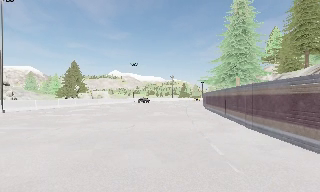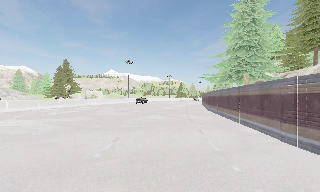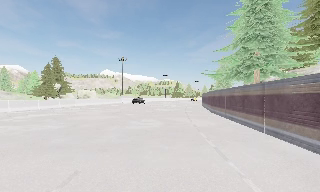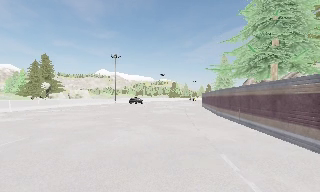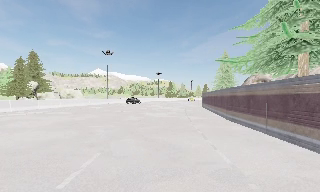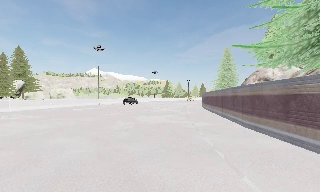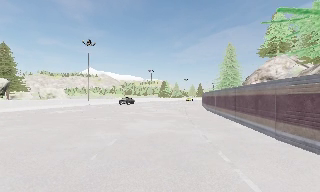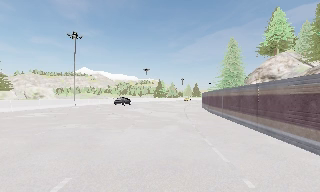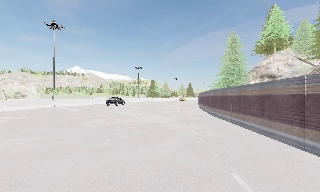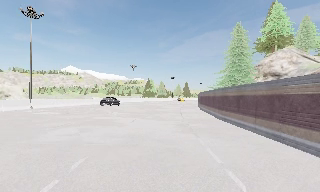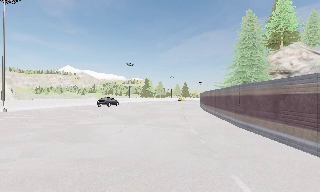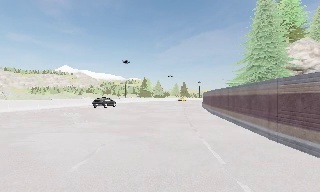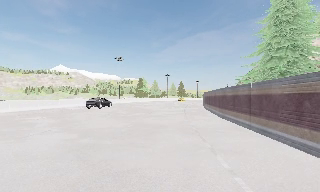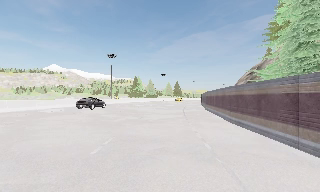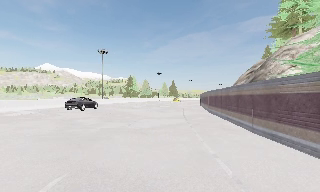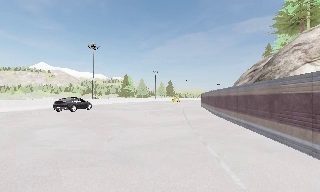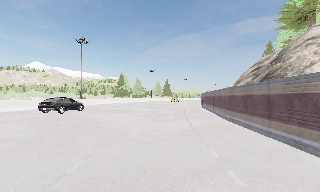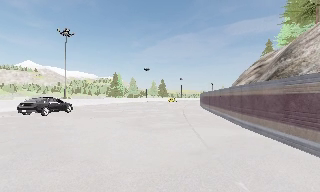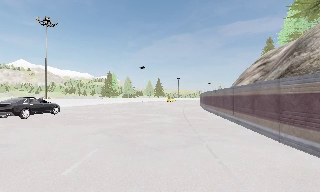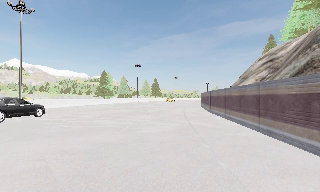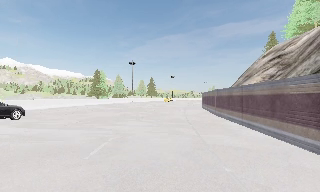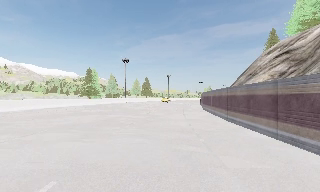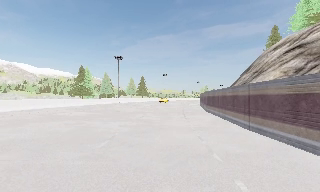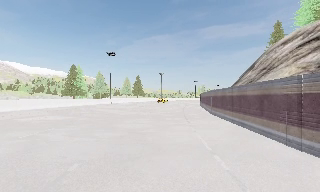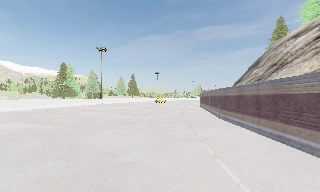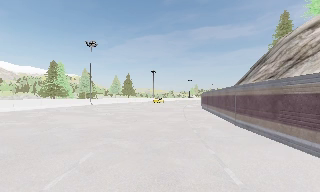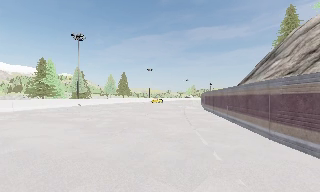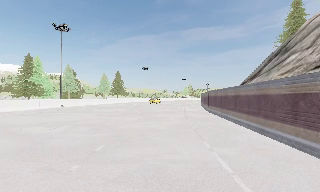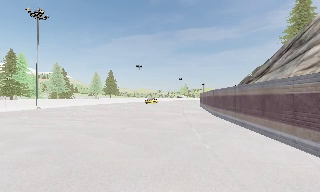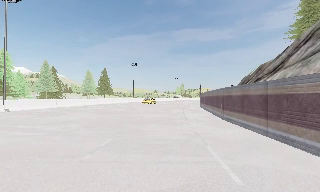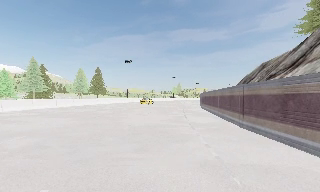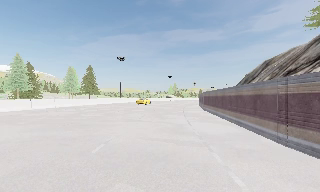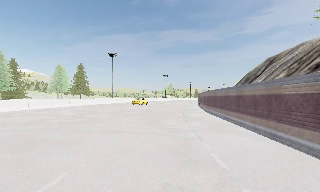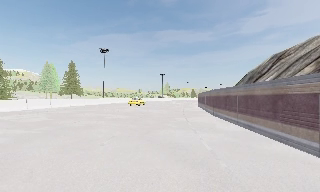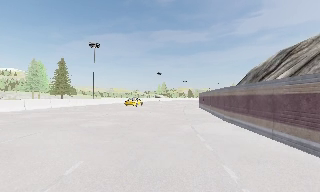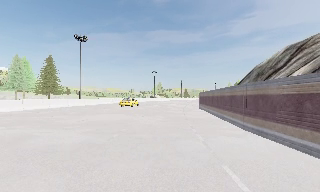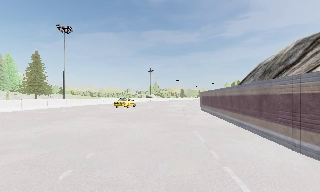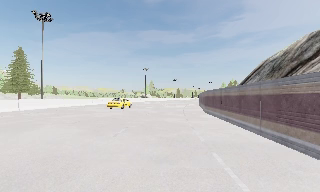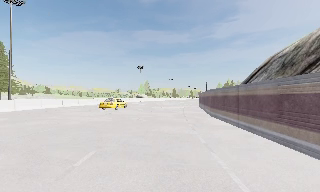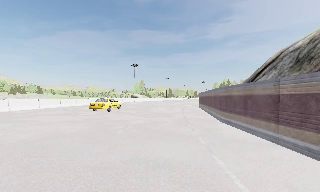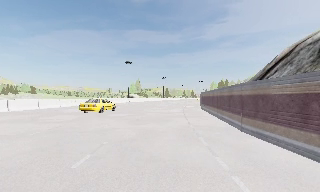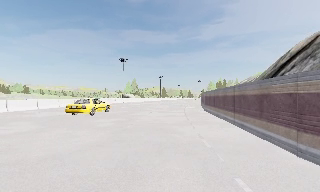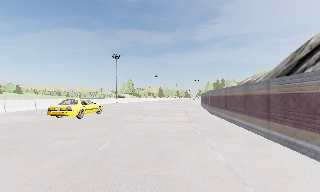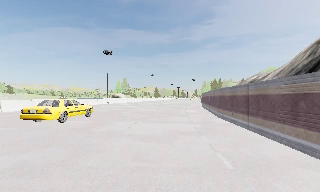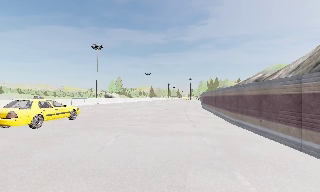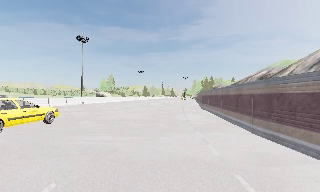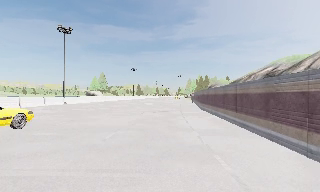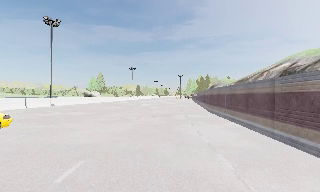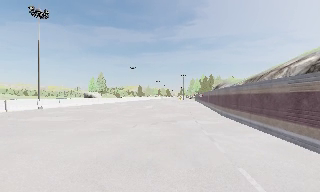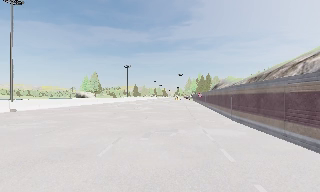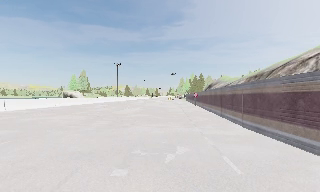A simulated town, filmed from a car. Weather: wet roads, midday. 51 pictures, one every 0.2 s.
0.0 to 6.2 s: The camera swings to its right by about 40 degrees, and the scene slides to the left. It travels forward, about 95 m.
6.2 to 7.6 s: The scene slides to the left, as the camera pans about 10 degrees to its right. It travels forward, about 25 m, so what stands in front looms larger.
7.6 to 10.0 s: The camera pans to its right, which is clockwise from overhead, by about 15 degrees. It travels forward, about 35 m, so what stands in front looms larger.
The film runs forward here.
